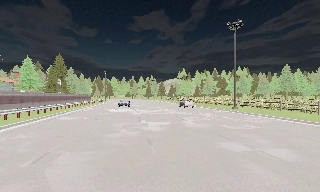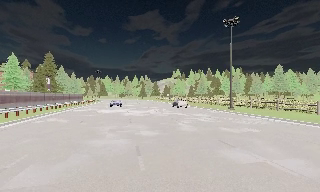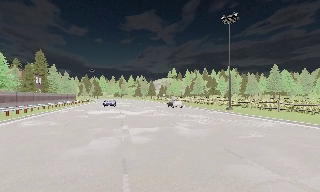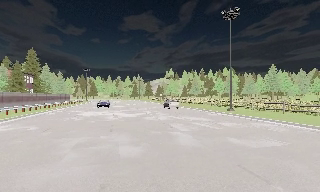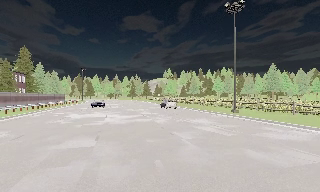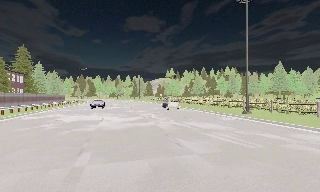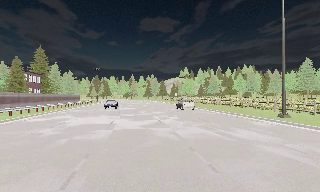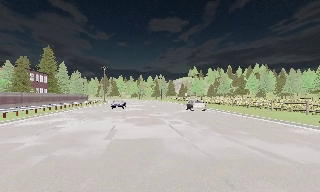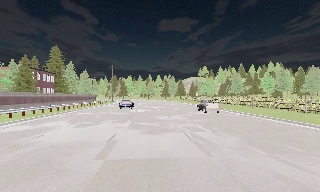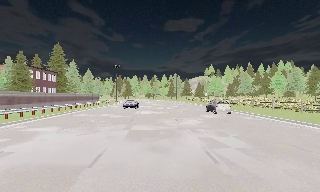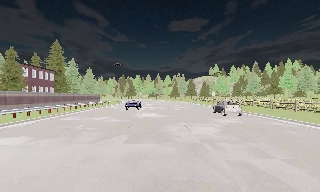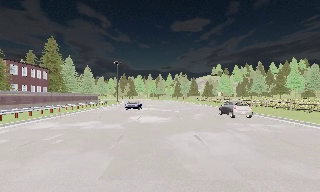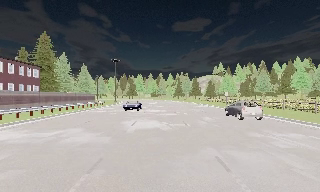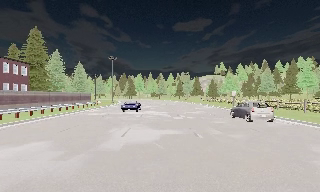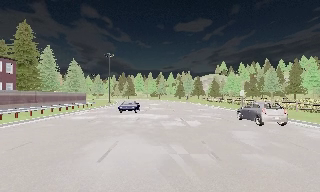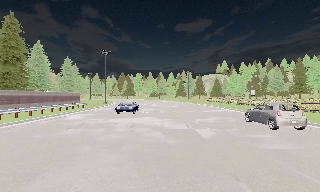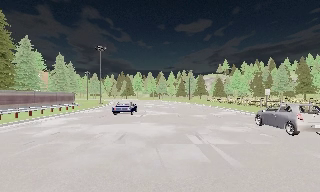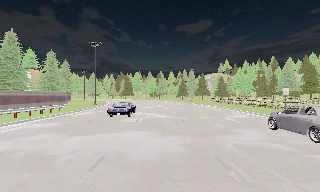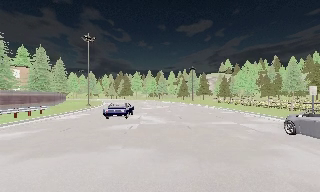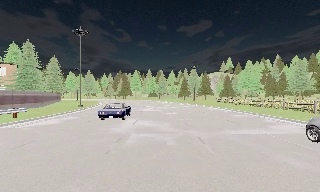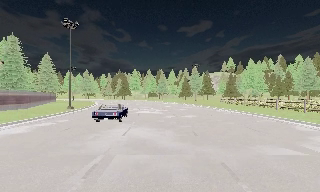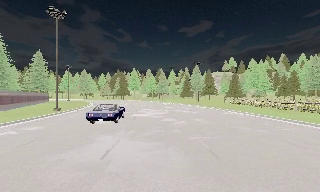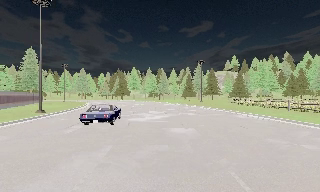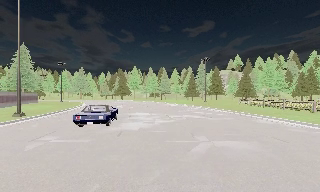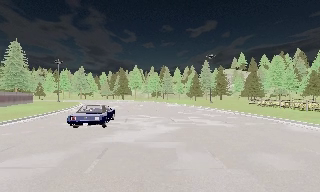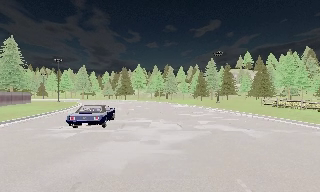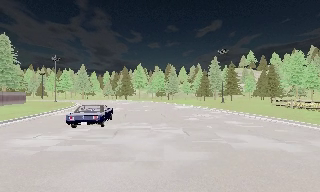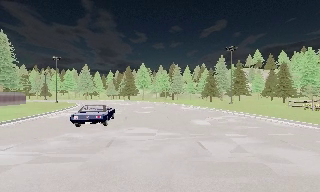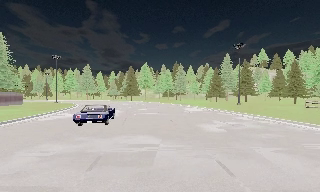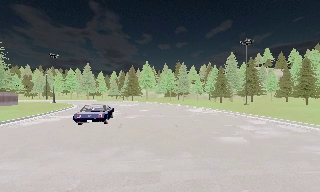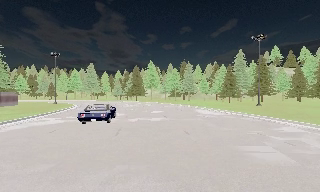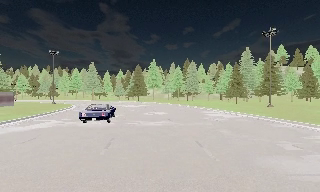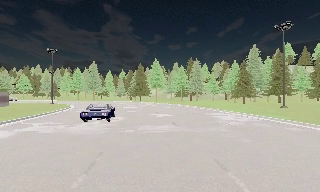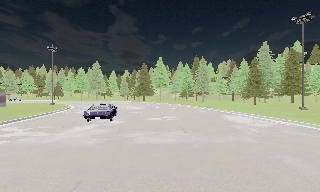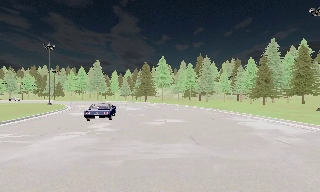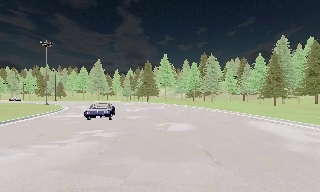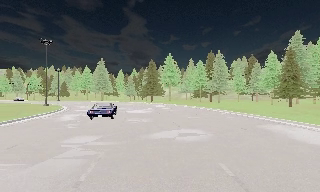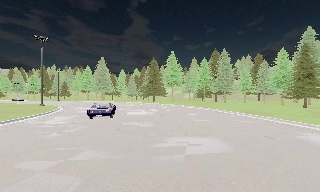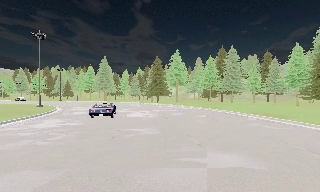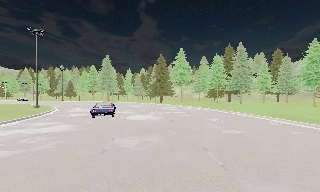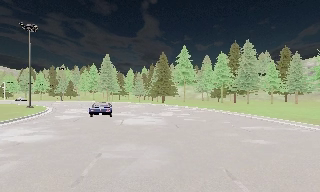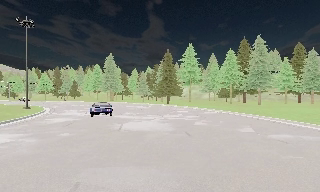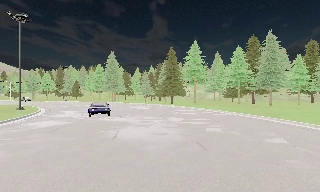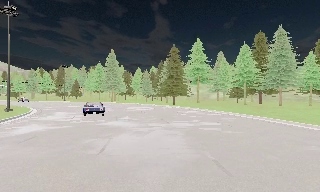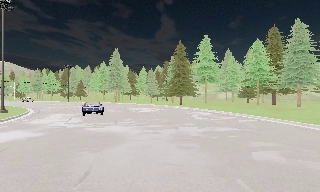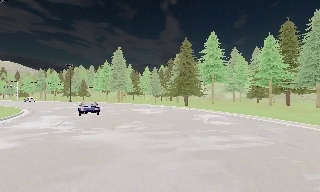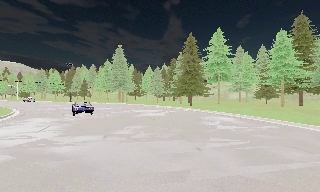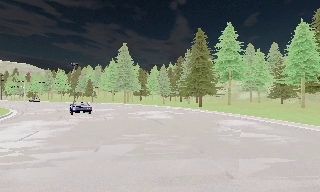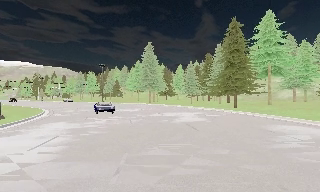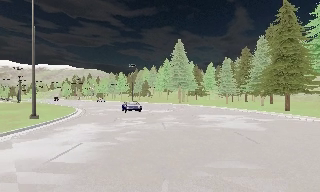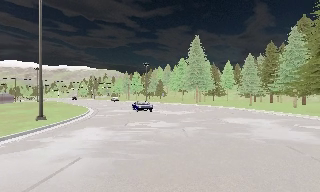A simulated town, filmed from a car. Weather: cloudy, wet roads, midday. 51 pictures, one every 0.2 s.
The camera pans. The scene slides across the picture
to the right.
The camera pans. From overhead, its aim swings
counterclockwise.
0.0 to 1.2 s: The camera travels forward, about 9 m, so what stands in front looms larger. It gains speed.
1.2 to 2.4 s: The scene slides to the right, as the camera pans about 10 degrees to its left. It travels forward, about 15 m, so what stands in front looms larger.
2.4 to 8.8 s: The scene slides to the right, as the camera pans about 25 degrees to its left. It travels forward, about 70 m, so what stands in front looms larger.
8.8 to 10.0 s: The camera pans to its left, which is counterclockwise from overhead, by about 30 degrees. It travels forward, about 11 m, so what stands in front looms larger.
The film runs forward here.
